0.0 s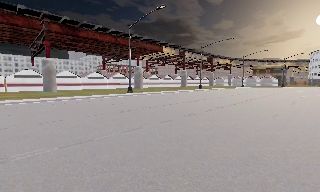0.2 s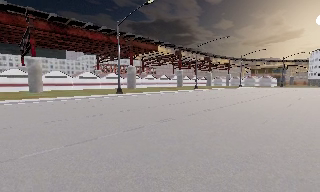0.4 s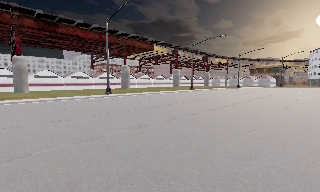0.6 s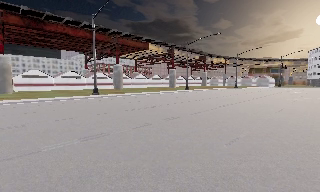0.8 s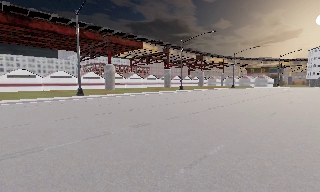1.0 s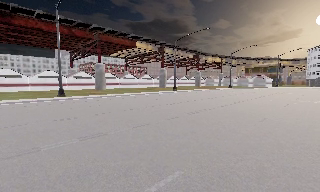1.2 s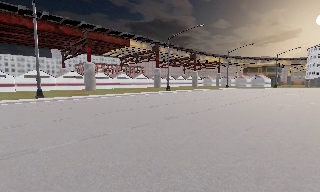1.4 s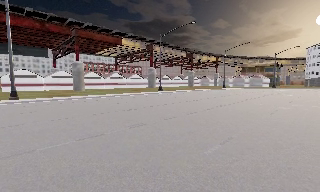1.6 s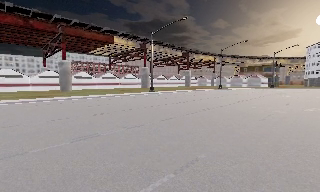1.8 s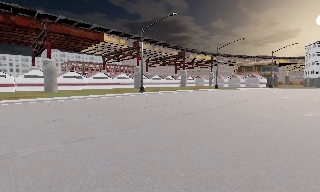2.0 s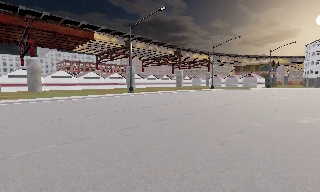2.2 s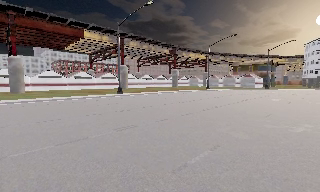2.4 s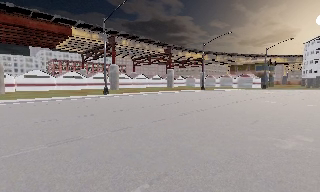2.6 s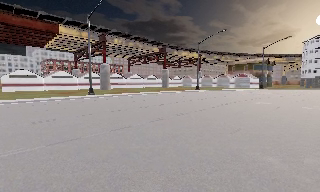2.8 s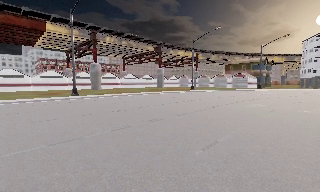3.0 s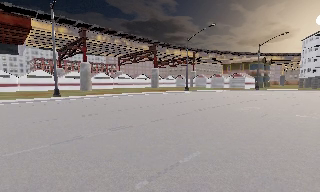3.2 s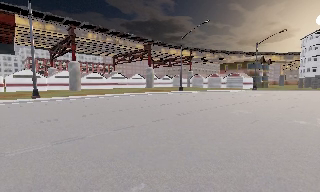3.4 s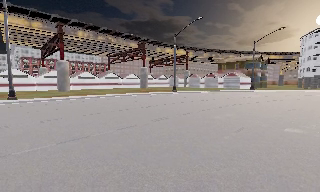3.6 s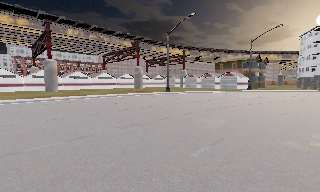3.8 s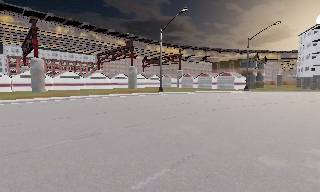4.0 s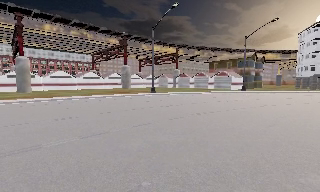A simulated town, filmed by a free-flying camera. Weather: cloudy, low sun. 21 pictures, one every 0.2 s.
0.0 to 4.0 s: The camera travels to its right and forward, about 40 m, so close, fixed things drift to the left.
The film runs forward here.
